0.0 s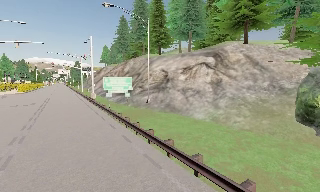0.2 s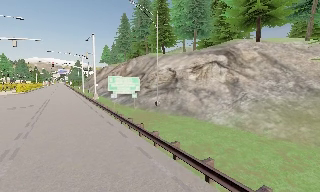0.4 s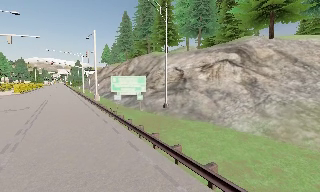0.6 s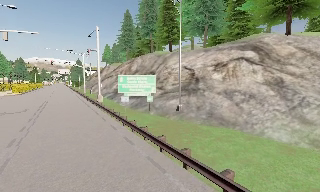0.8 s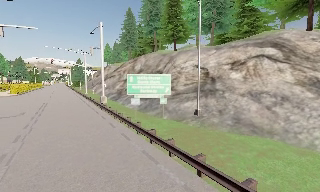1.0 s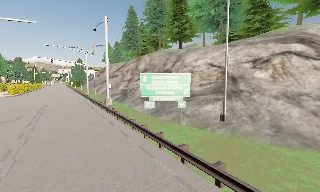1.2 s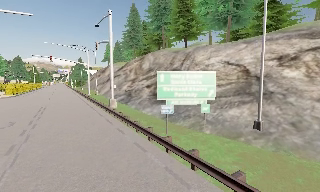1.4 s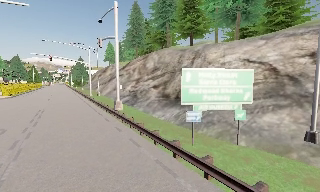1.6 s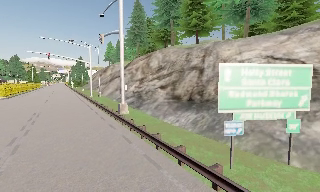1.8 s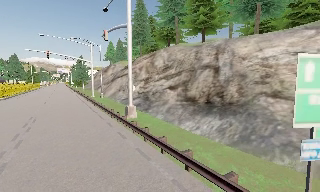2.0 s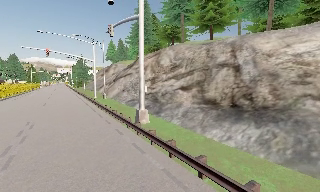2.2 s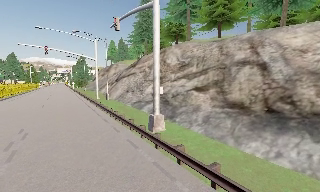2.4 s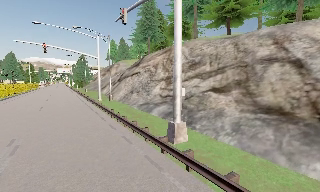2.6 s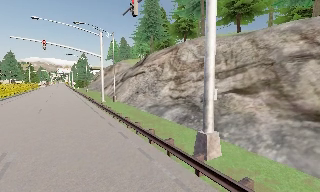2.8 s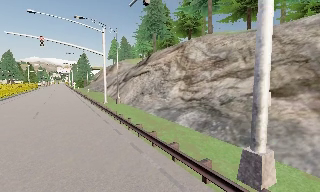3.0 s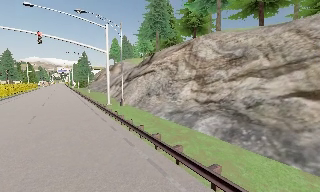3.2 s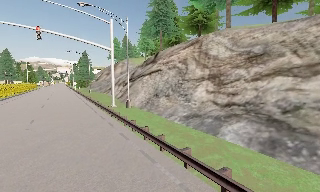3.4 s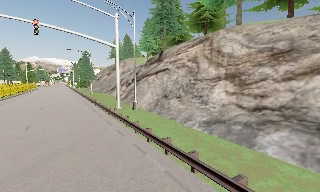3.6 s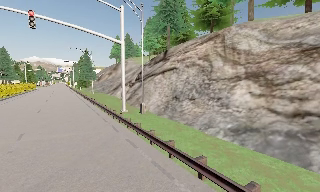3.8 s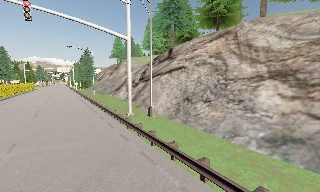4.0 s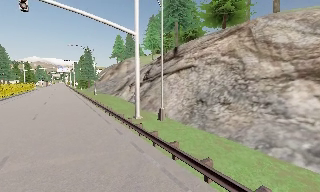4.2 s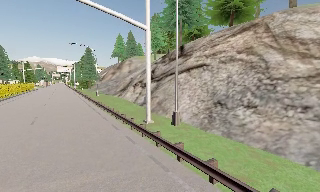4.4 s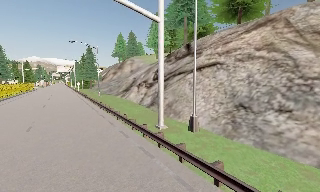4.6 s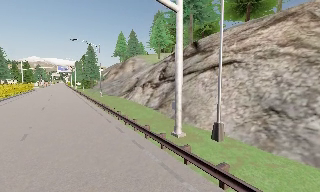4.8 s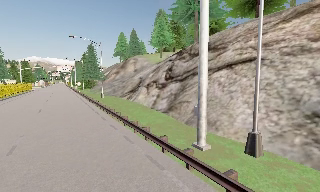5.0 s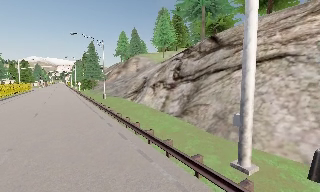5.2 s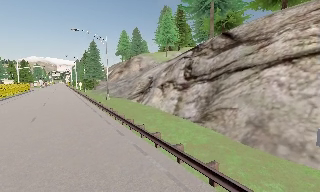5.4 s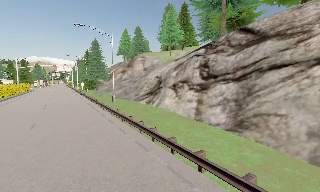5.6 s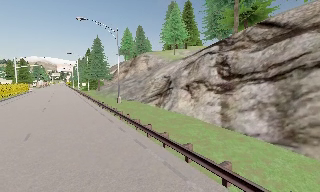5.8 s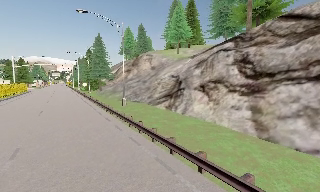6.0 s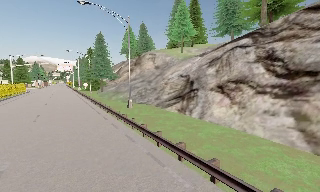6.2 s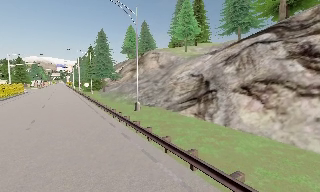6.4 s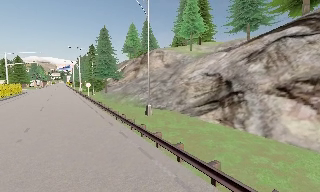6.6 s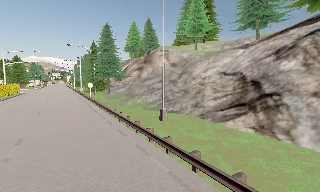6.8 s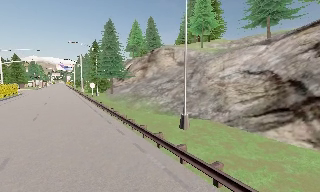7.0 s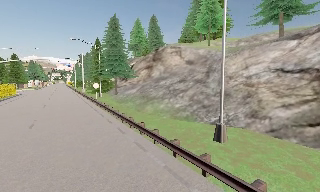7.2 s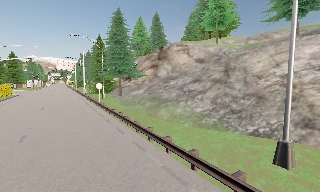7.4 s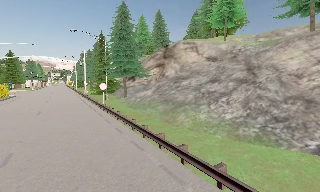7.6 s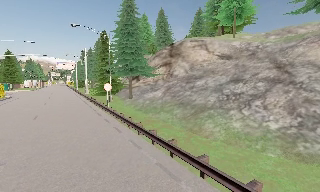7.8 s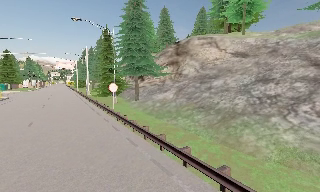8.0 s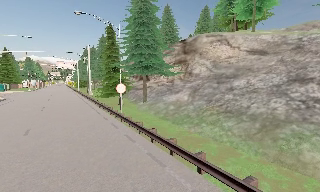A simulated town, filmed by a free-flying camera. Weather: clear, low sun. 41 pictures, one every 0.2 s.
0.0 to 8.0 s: The camera travels forward and to its left, about 60 m, so what stands in front looms larger.
The film runs forward here.
